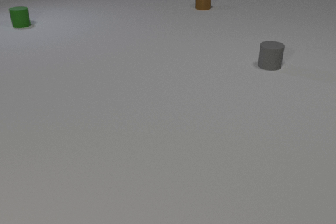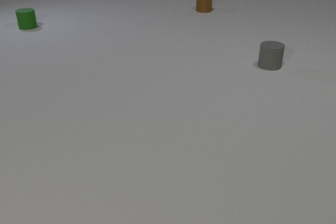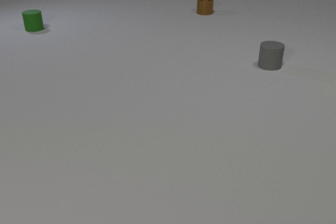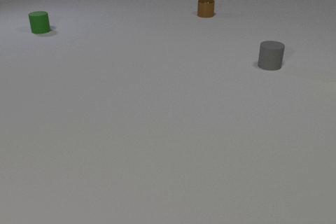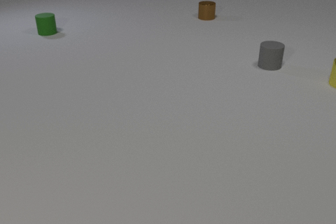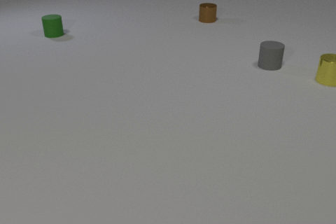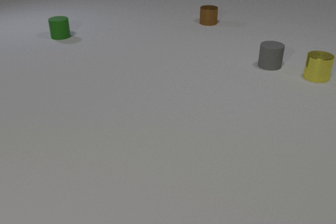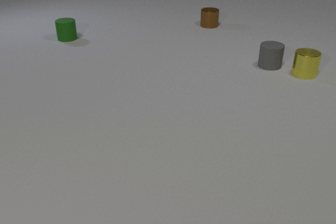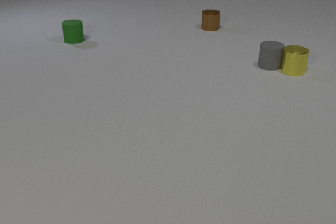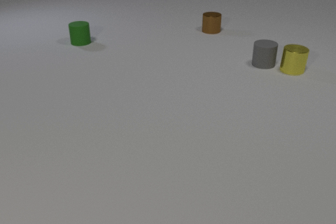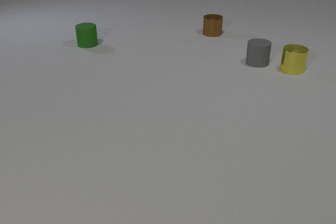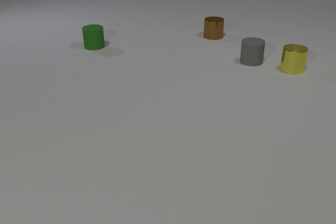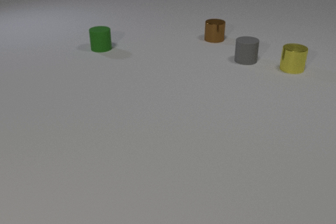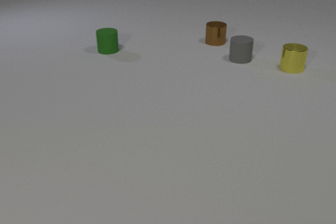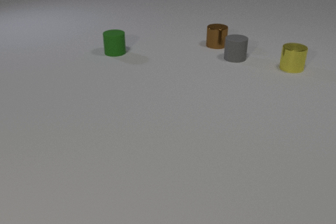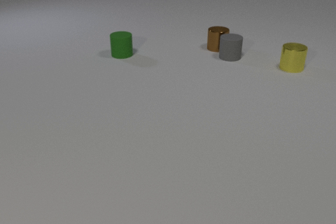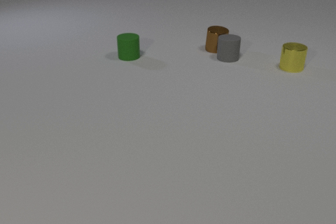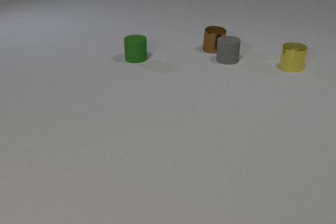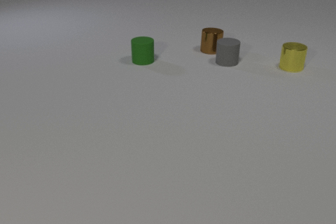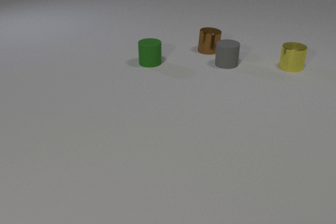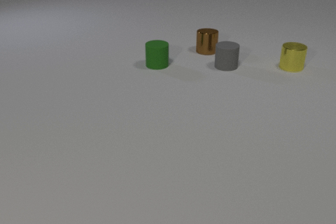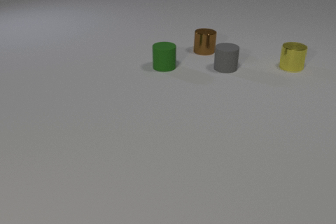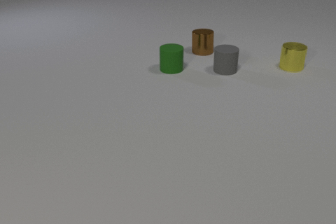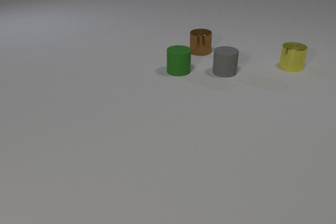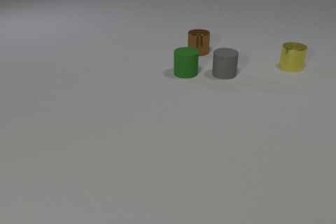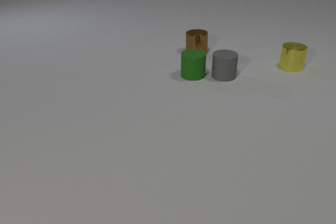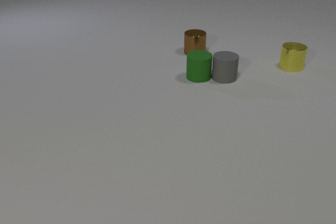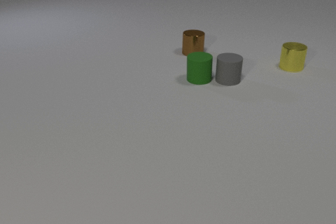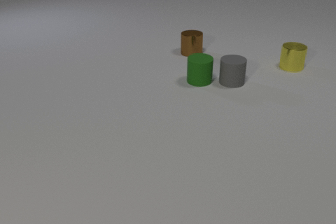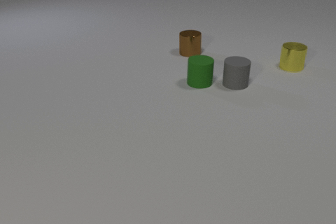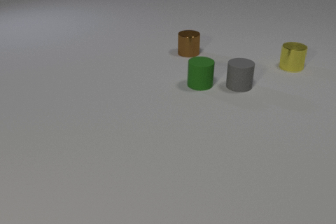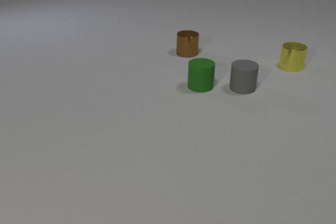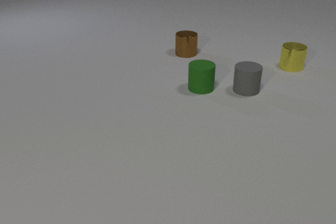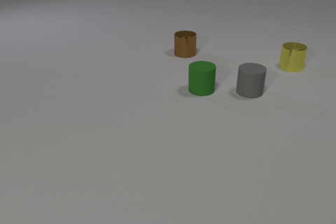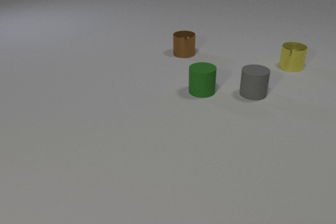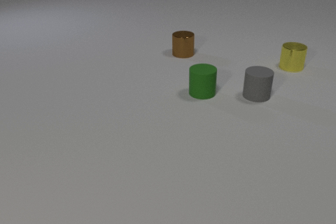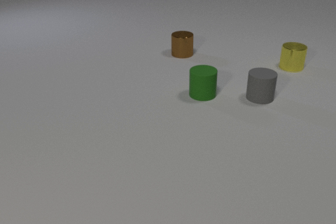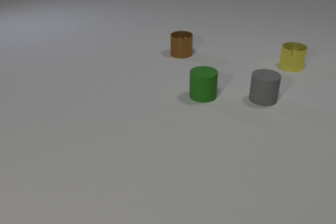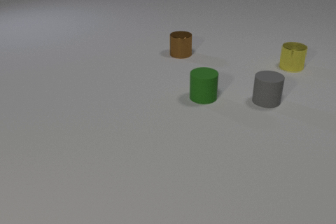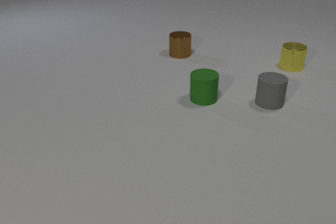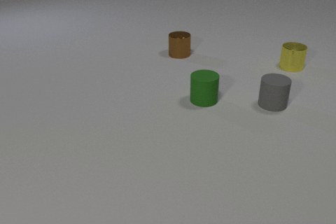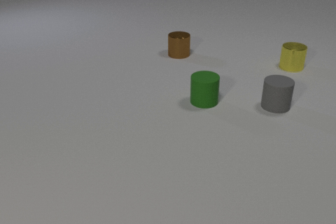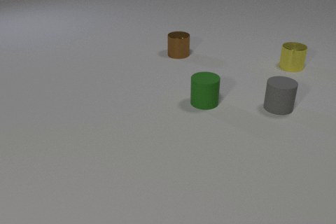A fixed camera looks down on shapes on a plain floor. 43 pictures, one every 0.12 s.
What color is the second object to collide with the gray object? brown.
What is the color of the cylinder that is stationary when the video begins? gray.
What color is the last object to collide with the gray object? green.
0.00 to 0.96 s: The yellow metal cylinder comes in at the right edge, slides to the left. The brown metal cylinder slides toward the camera. The green rubber cylinder slides toward the camera and to the right. The yellow metal cylinder and the gray rubber cylinder collide.
0.96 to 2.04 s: The yellow metal cylinder slides away from the camera. The gray rubber cylinder slides to the left. The brown metal cylinder slides toward the camera. The green rubber cylinder slides toward the camera and to the right. The gray rubber cylinder and the brown metal cylinder collide.
2.04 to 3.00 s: The gray rubber cylinder slides toward the camera. The brown metal cylinder slides to the left and toward the camera. The green rubber cylinder slides to the right and toward the camera.
3.00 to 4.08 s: The gray rubber cylinder slides toward the camera and to the right. The brown metal cylinder slides to the left and toward the camera. The green rubber cylinder slides toward the camera. The gray rubber cylinder and the green rubber cylinder collide.
4.08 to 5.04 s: The gray rubber cylinder slides to the right and toward the camera. The brown metal cylinder slides to the left. The green rubber cylinder slides toward the camera.
